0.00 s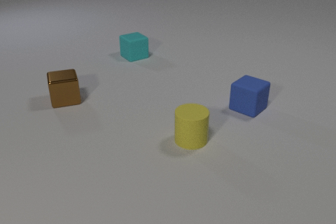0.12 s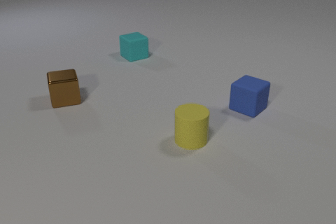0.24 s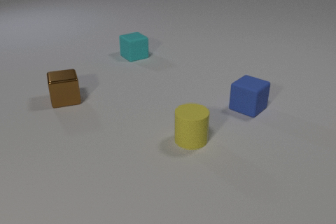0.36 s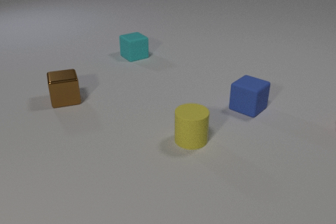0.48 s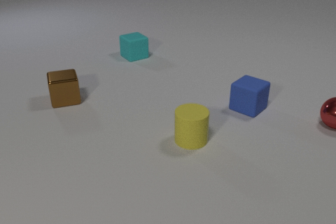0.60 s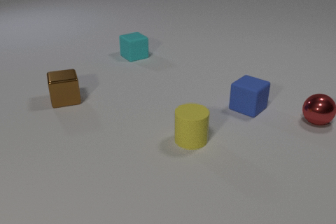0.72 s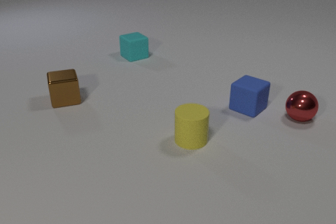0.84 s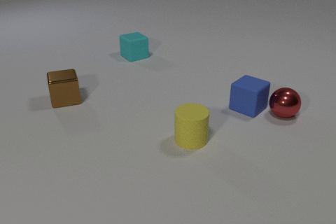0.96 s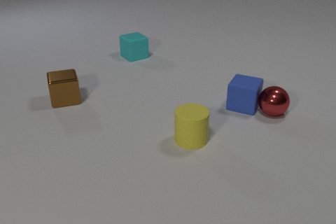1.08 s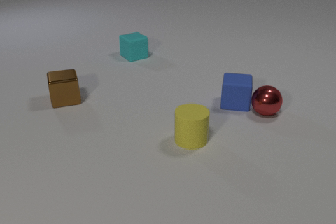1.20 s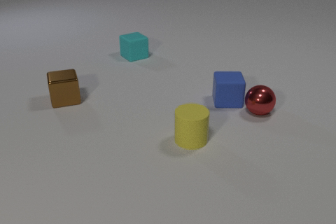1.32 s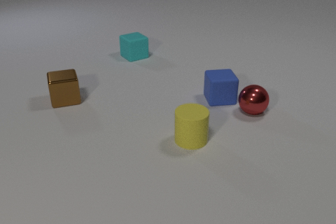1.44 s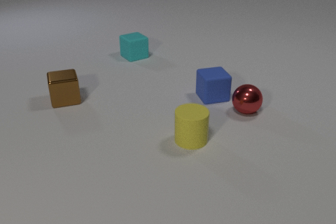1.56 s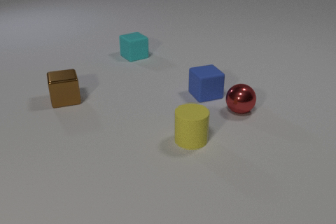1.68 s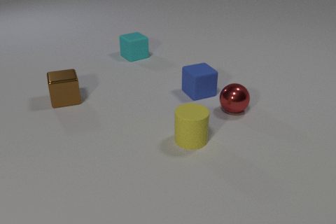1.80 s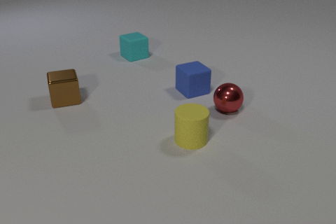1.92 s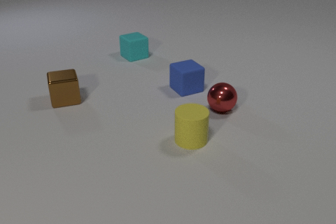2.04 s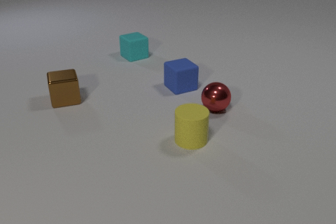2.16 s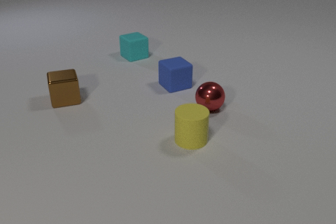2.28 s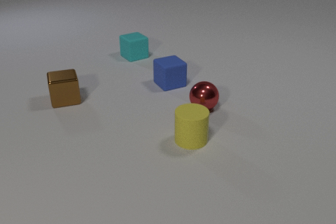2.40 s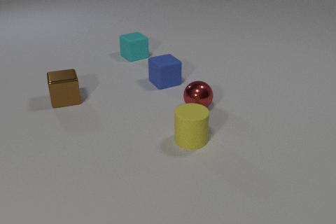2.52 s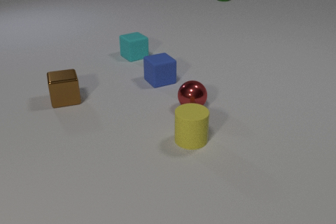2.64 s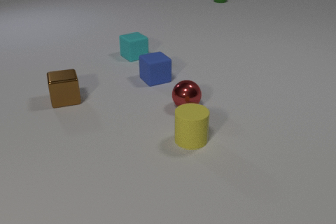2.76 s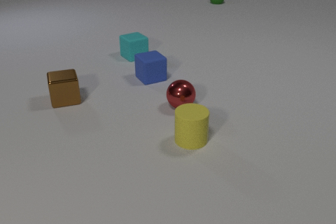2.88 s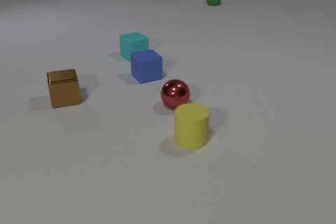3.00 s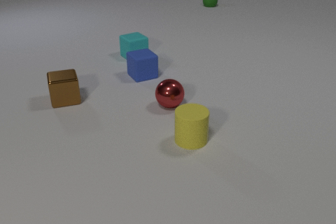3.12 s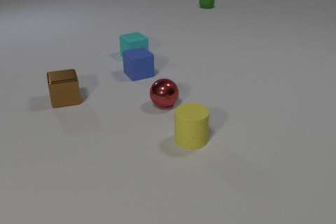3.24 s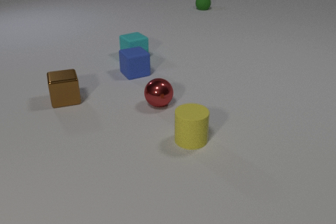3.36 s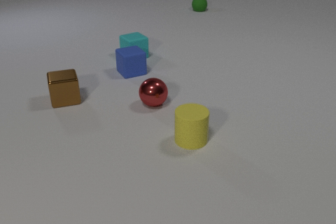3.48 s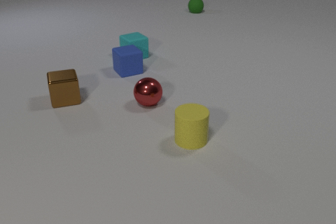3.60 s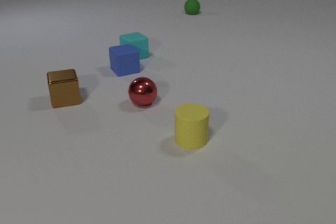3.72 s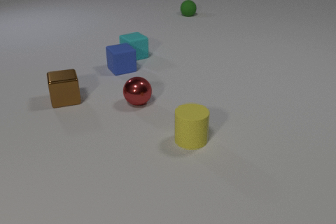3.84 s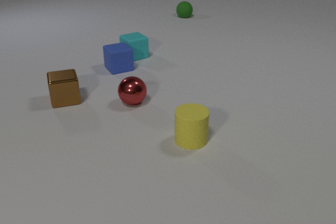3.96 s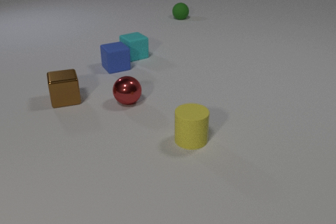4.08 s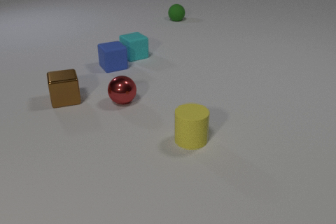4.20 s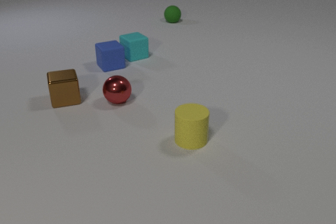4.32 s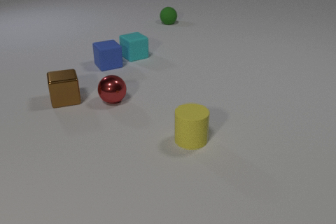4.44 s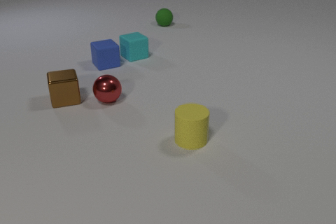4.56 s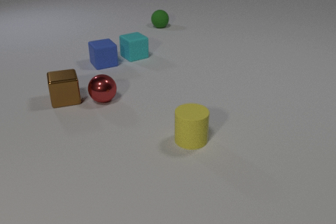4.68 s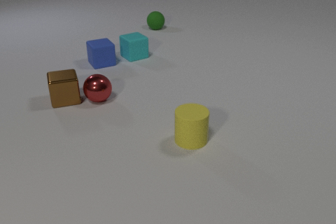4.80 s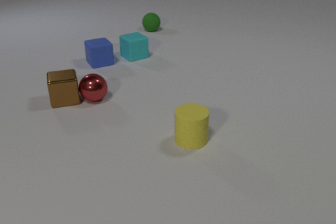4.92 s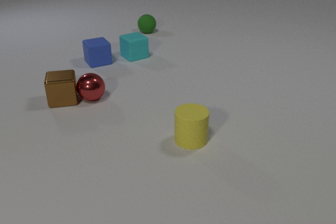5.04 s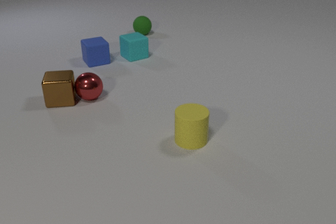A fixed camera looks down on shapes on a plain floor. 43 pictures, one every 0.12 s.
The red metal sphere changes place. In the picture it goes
to the left.
The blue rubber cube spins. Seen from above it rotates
counterclockwise.
0.00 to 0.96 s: The red metal sphere comes in at the right edge, rolls to the left. The red metal sphere and the blue rubber cube collide.
0.96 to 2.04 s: The red metal sphere rolls to the left. The blue rubber cube slides to the left and away from the camera, spins counterclockwise seen from above by about 60 degrees, its near face sliding to the right.
2.04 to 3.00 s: The red metal sphere rolls to the left. The blue rubber cube slides to the left and away from the camera. The green rubber sphere comes in at the top edge, rolls toward the camera and to the left.
3.00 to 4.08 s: The red metal sphere rolls to the left. The blue rubber cube slides to the left and away from the camera. The green rubber sphere rolls toward the camera and to the left.
4.08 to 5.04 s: The red metal sphere rolls to the left and away from the camera. The blue rubber cube slides to the left and away from the camera. The green rubber sphere rolls toward the camera and to the left. The red metal sphere and the brown metal cube collide.
How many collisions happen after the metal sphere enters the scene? 2.
What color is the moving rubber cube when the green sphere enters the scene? blue.
What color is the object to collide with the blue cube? red.
